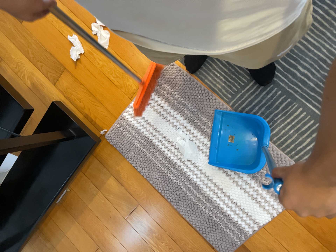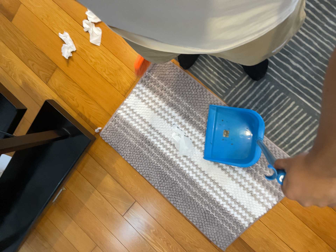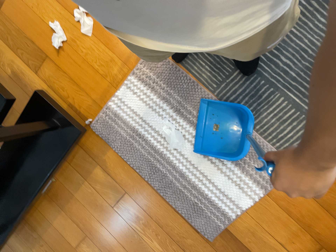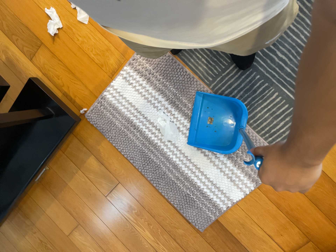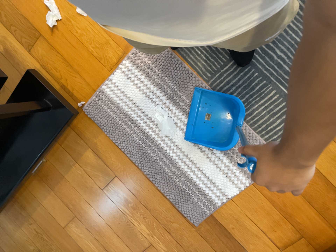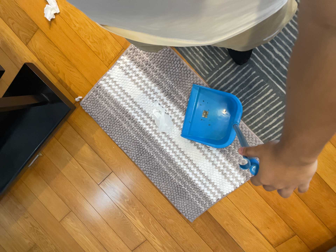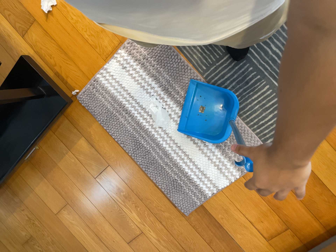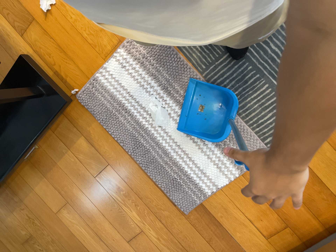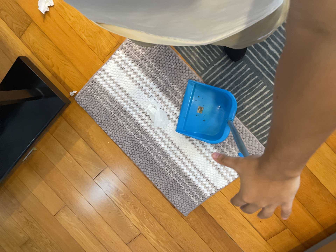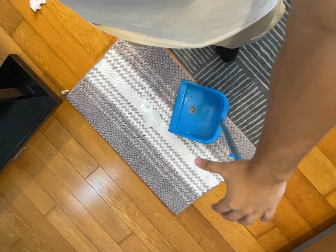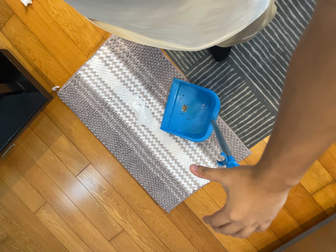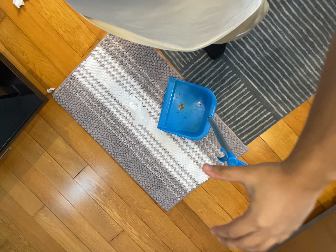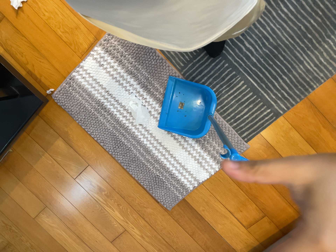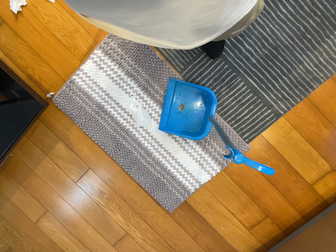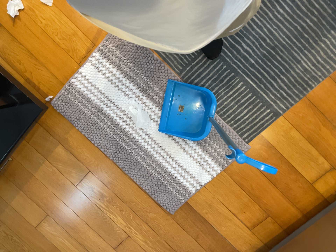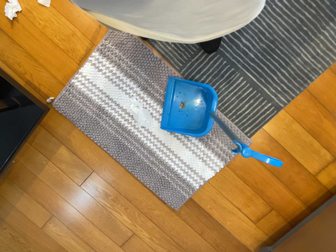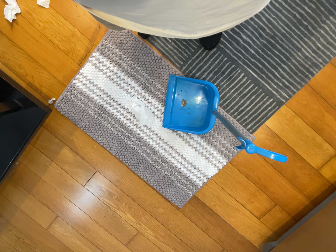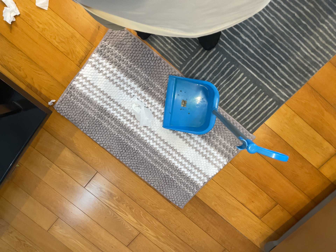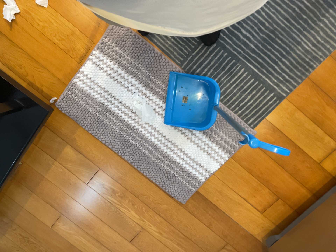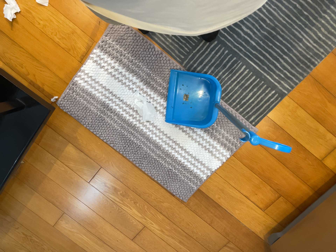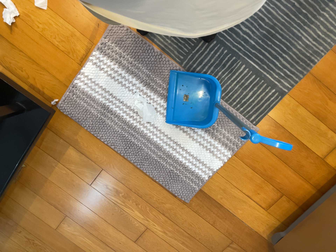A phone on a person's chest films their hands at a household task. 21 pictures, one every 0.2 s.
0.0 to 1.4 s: The camera's aim tips toward the bottom of its view by about 10 degrees, and the scene shifts upward.
1.4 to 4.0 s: The camera travels to its left, about 6 cm. It rolls about its line of sight by about 10 degrees, and the scene rotates counterclockwise.
The film runs backward here.
